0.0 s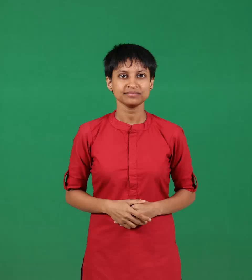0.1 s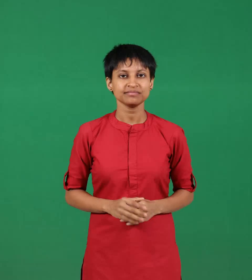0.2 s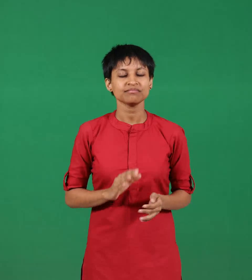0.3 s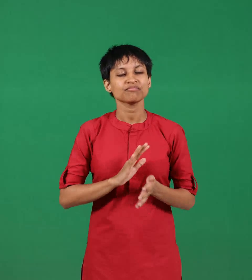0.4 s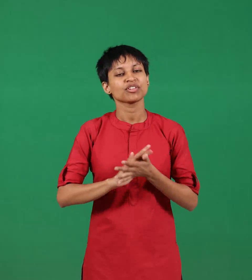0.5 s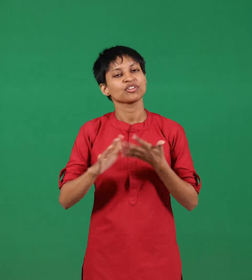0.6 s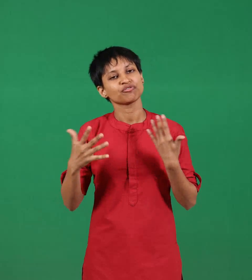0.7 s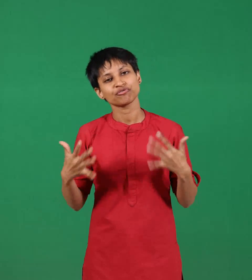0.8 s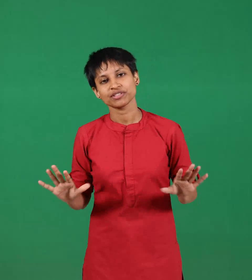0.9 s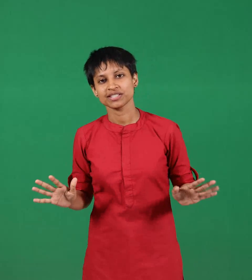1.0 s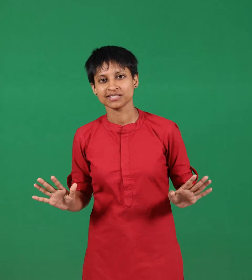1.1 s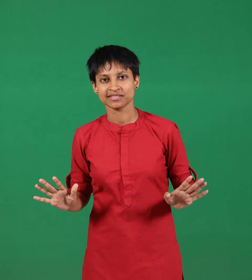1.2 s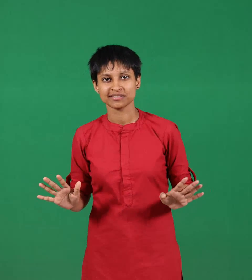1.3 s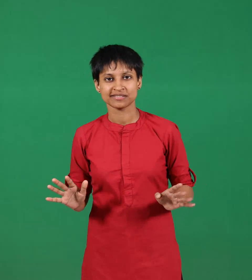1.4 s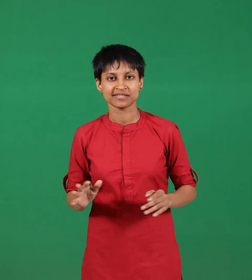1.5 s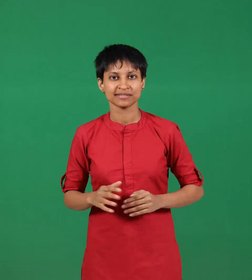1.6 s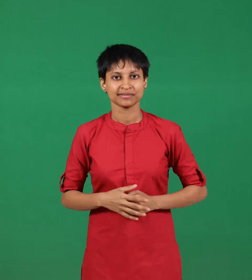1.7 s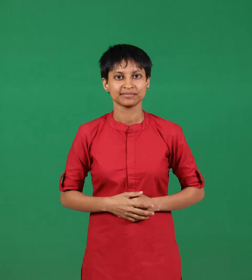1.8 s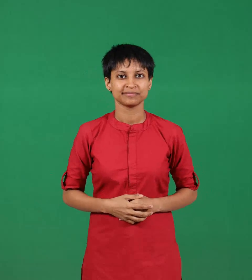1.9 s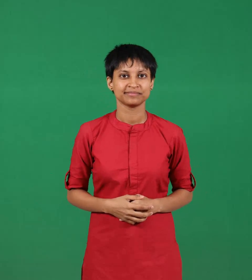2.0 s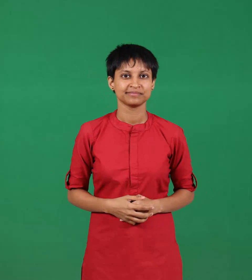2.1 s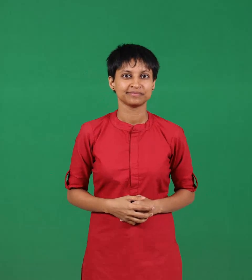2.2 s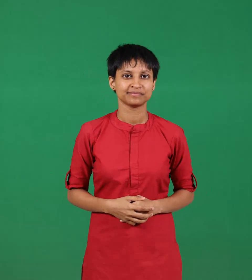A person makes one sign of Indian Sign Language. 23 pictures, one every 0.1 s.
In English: finish
